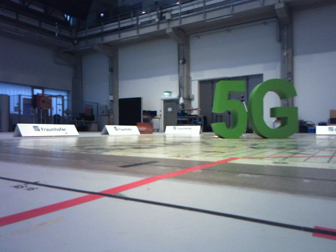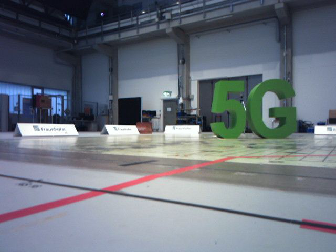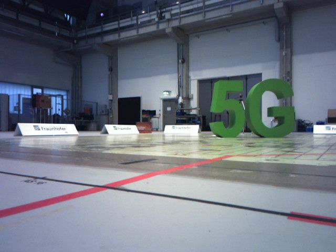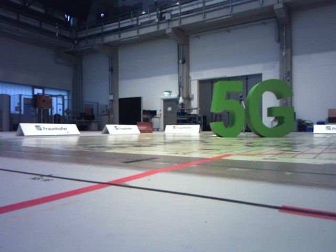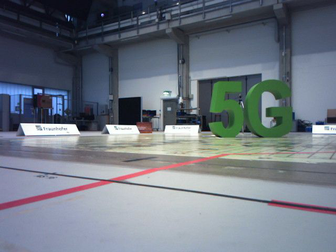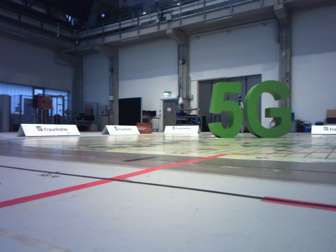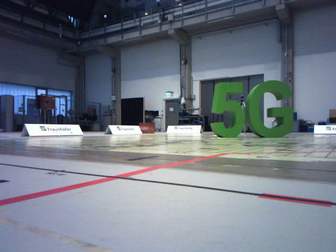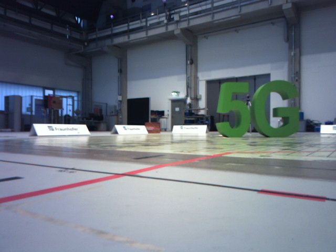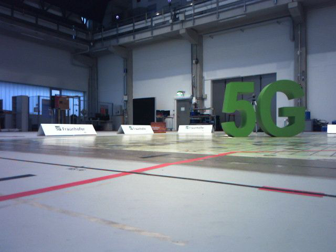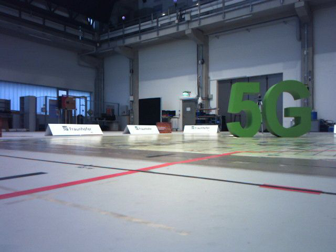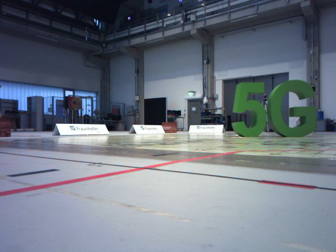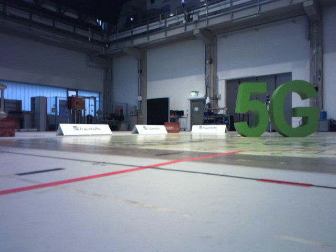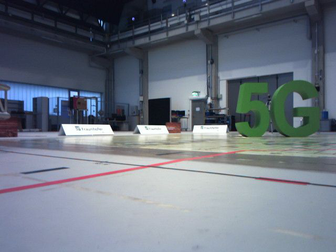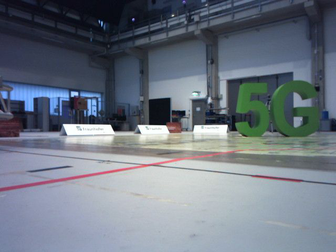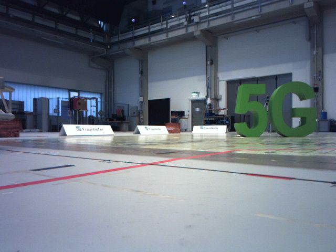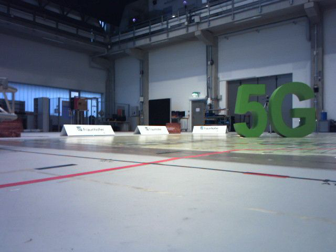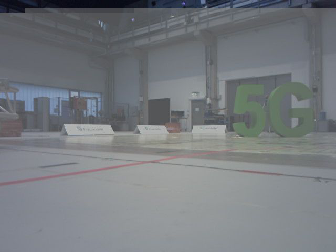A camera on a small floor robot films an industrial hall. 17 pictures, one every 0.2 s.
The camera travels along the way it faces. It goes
backward.
0.0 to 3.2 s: The camera travels backward, about 0.7 m, so what stands in front gets smaller.
The film runs backward here.
